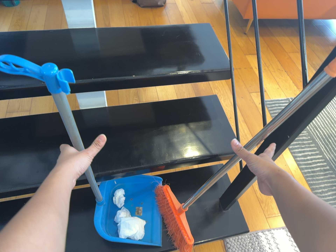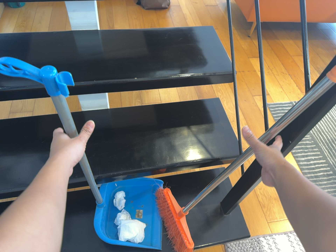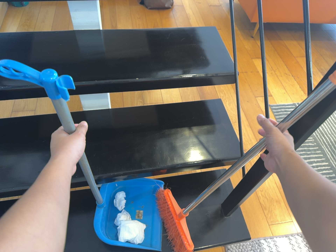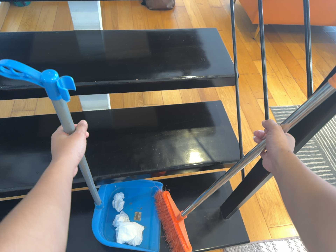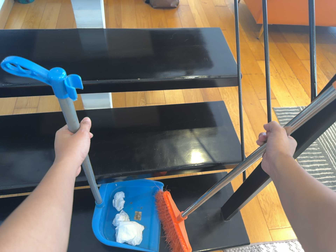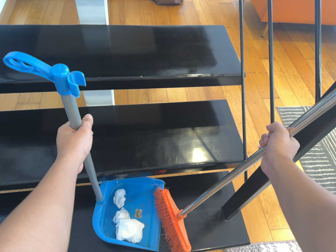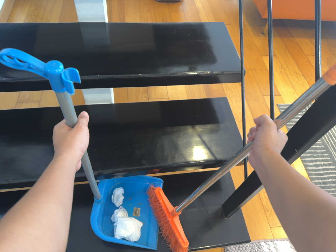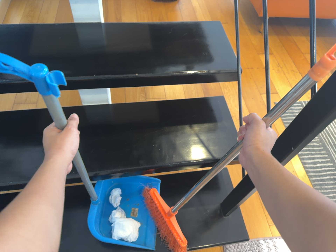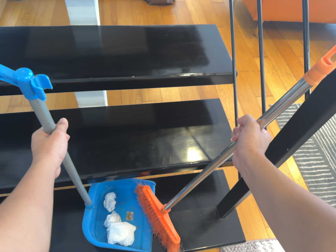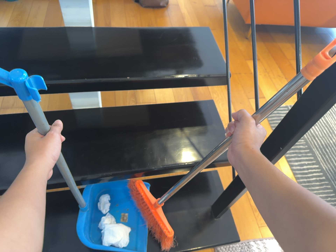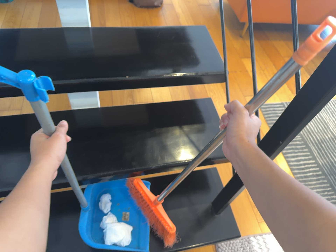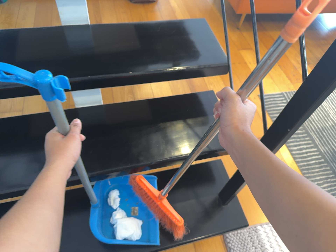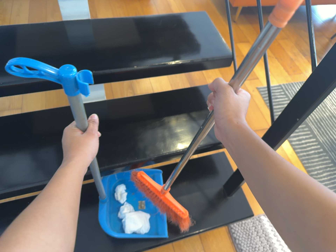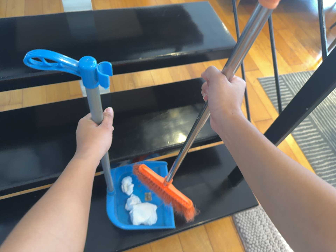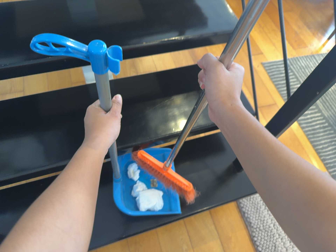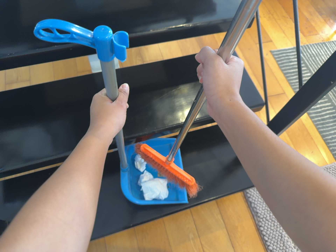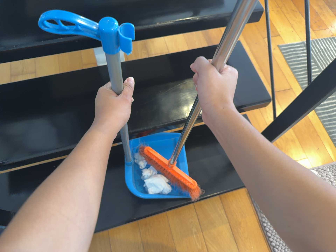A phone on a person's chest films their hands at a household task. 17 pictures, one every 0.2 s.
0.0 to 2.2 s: The camera shifts only a little, or ends up much as it began.
2.2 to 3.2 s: The camera travels to its left, about 10 cm, so close, fixed things drift to the right. Its aim tips toward the bottom of its view by about 10 degrees, and the scene shifts upward.
The film runs backward here.
